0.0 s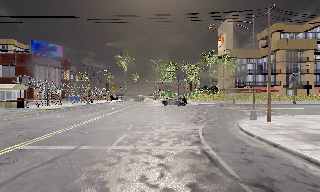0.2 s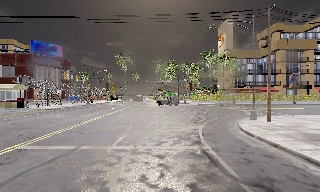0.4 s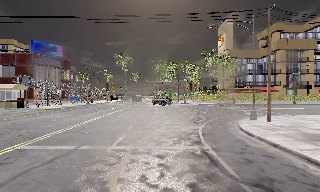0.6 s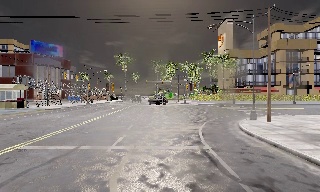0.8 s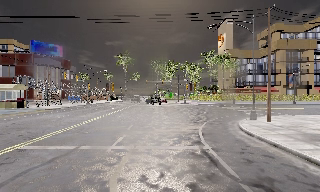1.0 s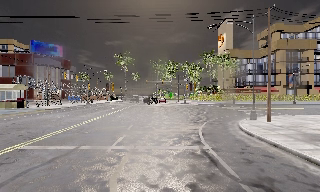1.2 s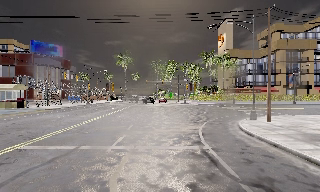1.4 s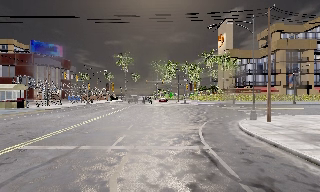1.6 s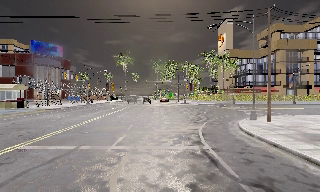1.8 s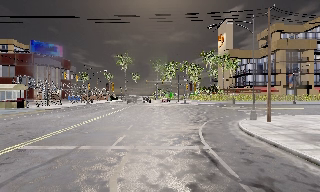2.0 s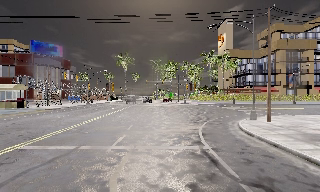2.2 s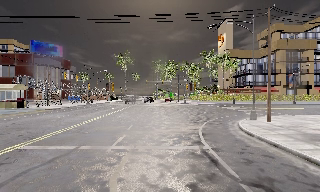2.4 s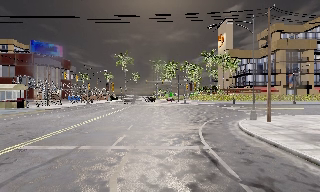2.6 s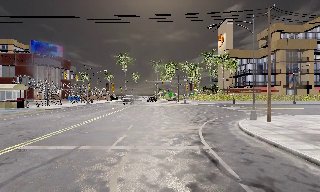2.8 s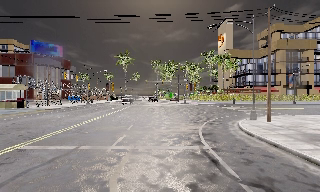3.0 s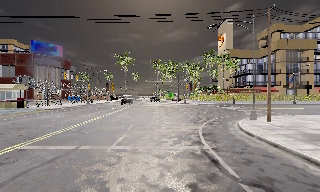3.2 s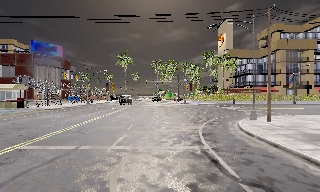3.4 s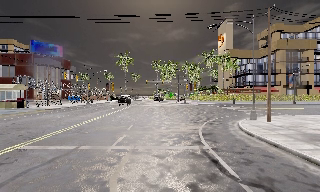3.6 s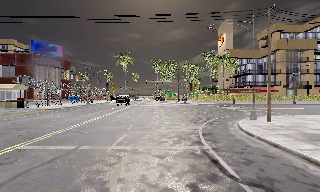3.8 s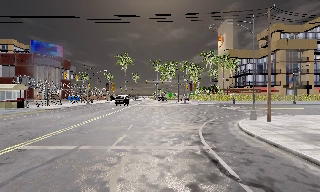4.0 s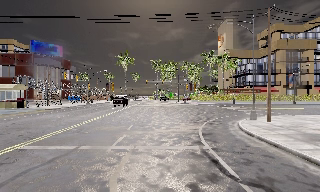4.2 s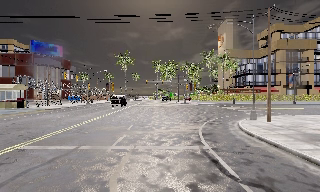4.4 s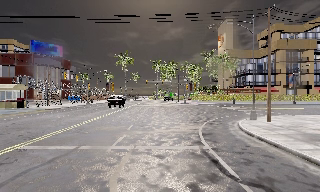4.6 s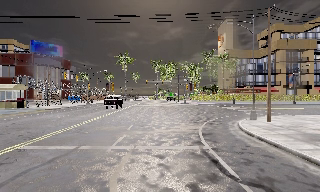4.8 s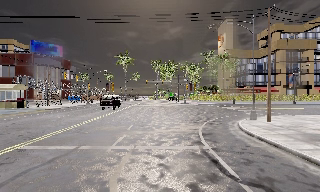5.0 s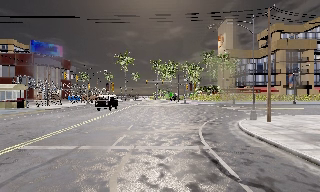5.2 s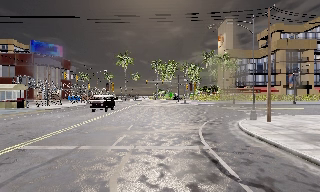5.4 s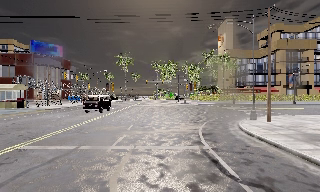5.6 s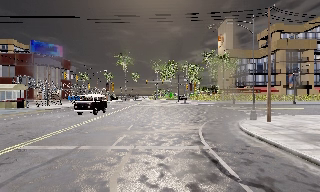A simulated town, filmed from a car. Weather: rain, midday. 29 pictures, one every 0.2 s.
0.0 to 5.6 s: The camera keeps its place and its aim.
The film runs forward here.
